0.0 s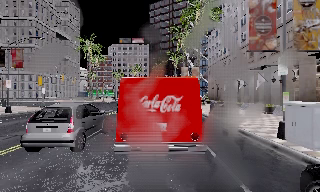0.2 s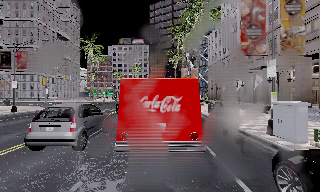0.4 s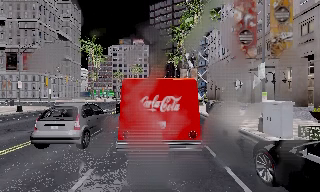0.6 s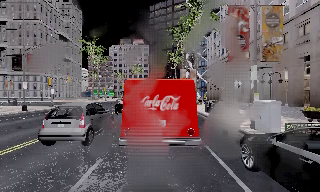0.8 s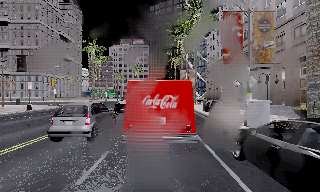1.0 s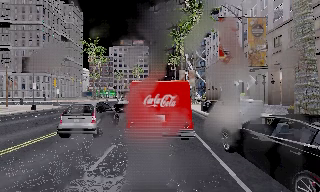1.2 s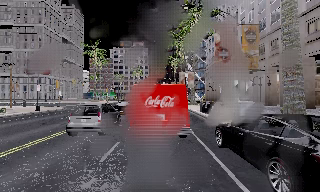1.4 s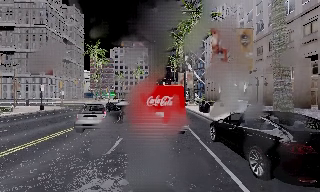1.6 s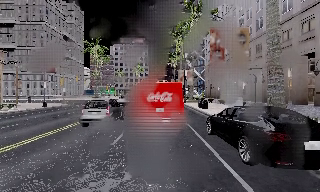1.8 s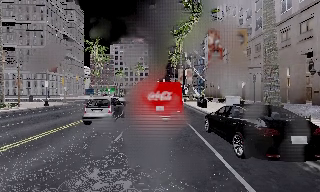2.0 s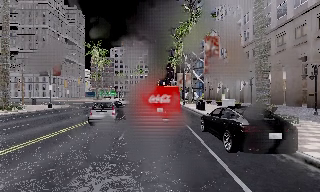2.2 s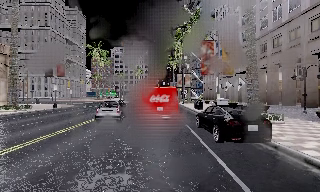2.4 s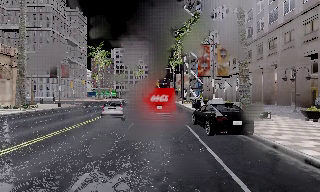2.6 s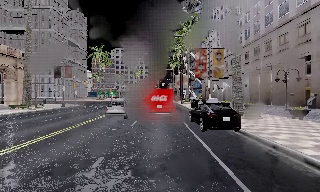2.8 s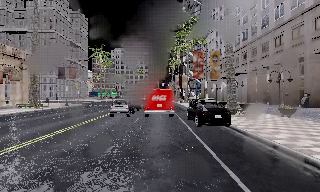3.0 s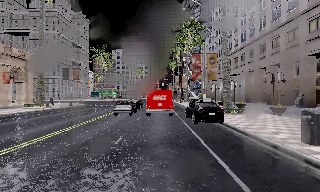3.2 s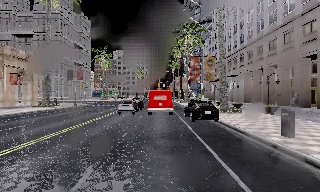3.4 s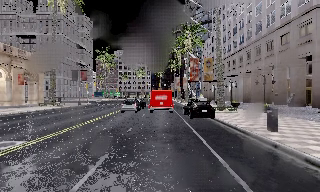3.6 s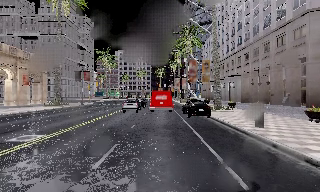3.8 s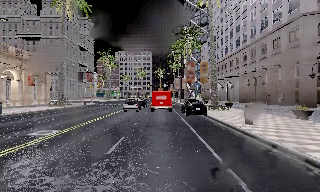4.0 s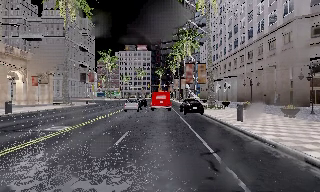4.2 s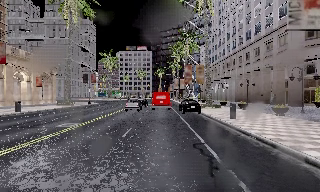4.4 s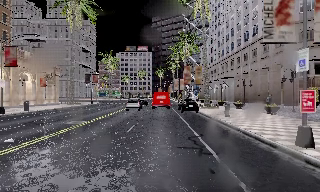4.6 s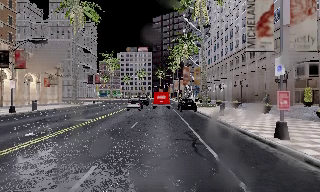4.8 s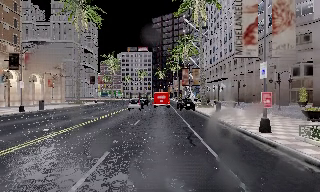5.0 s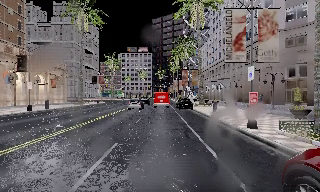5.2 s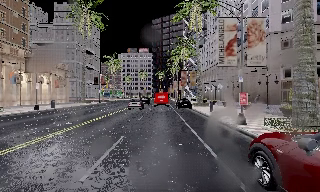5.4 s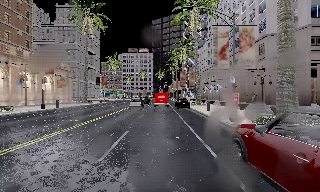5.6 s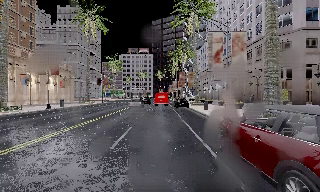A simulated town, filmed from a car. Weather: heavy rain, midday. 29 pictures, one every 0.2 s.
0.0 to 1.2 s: The camera travels backward, about 4 m, so what stands in front gets smaller.
1.2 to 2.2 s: The camera travels backward, about 3.5 m, so what stands in front gets smaller. It gains speed.
2.2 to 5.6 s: The camera travels backward, about 18 m, so what stands in front gets smaller.
The film runs backward here.
